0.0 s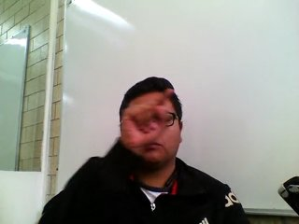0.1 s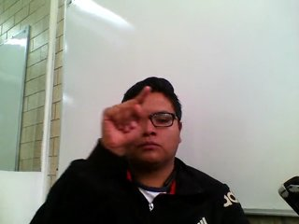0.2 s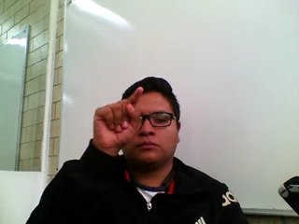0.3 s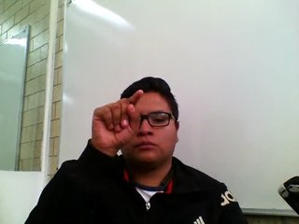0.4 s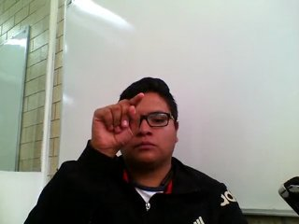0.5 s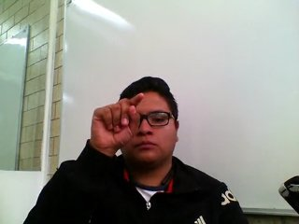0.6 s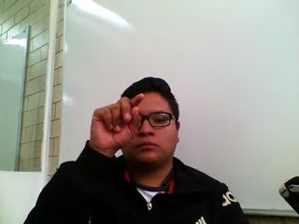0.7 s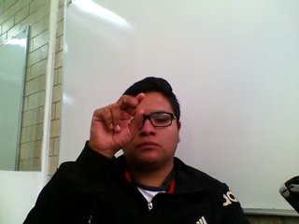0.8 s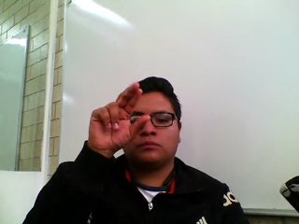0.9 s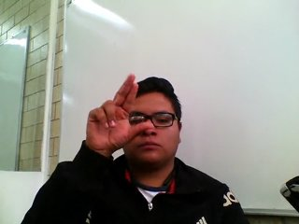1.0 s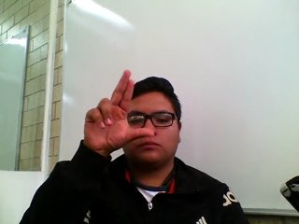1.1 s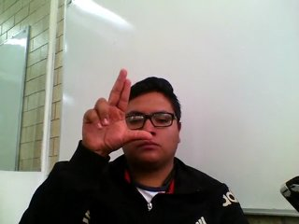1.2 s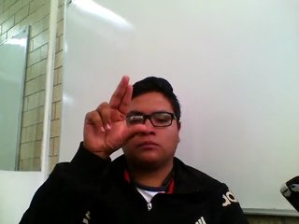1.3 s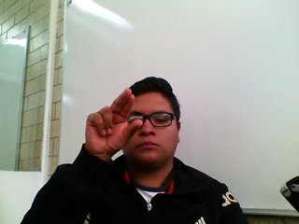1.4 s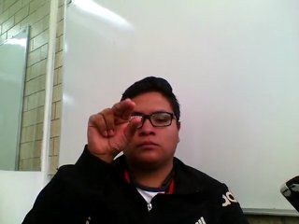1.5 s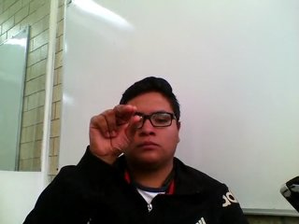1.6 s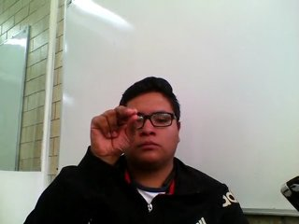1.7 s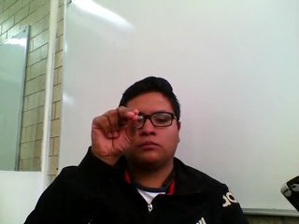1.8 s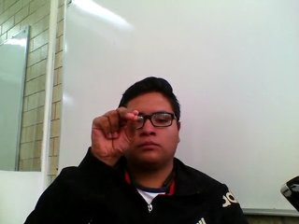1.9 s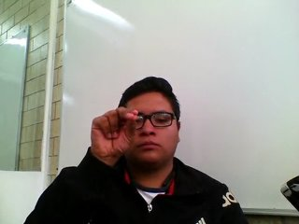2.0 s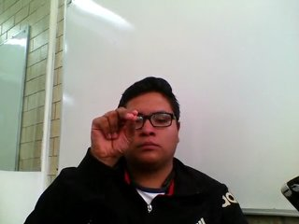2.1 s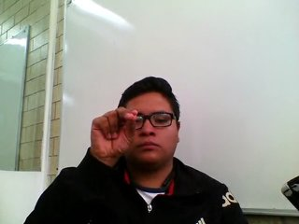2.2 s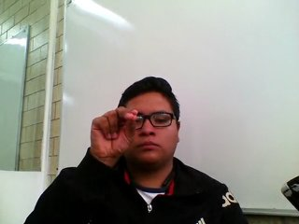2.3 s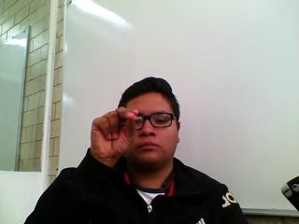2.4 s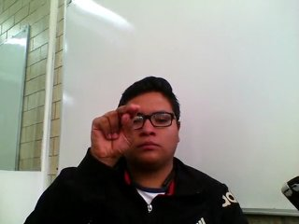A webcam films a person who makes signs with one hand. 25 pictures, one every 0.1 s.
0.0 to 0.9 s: Pointing with one finger.
1.0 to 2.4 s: Zoom out.
